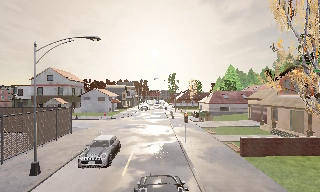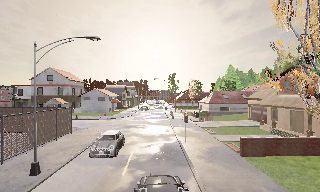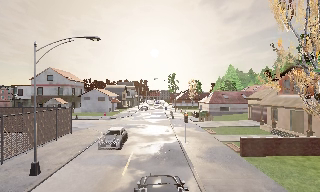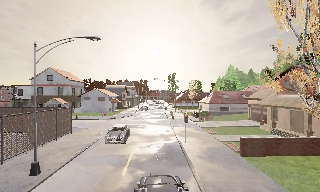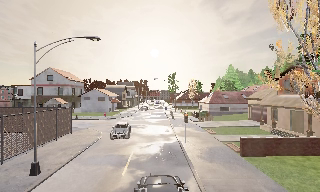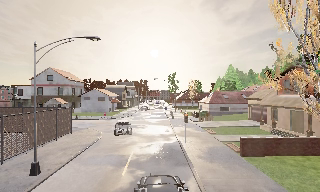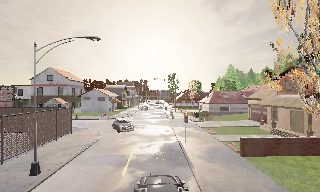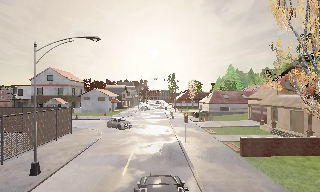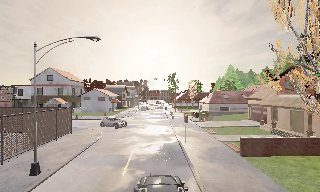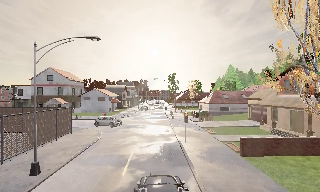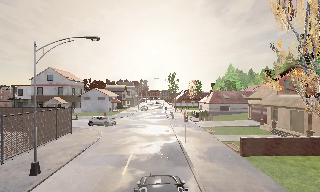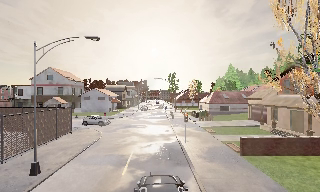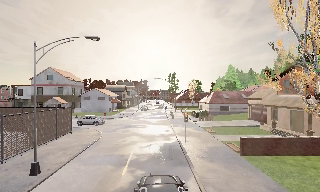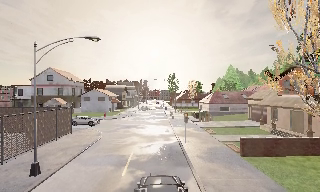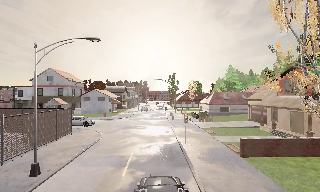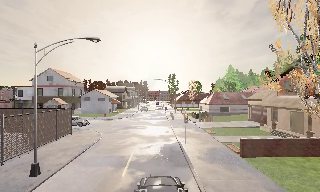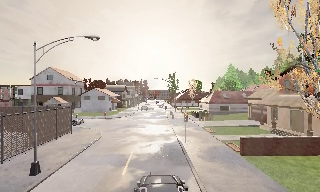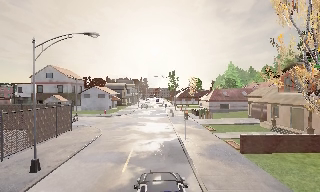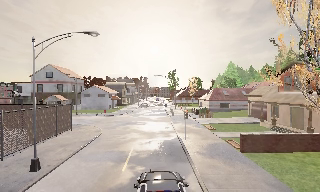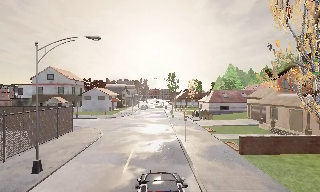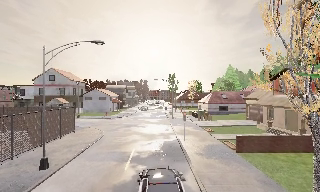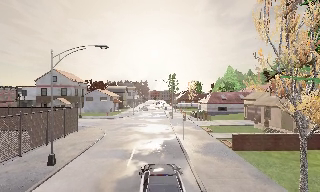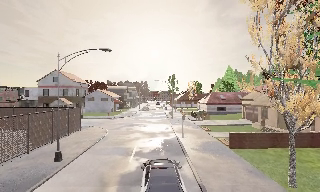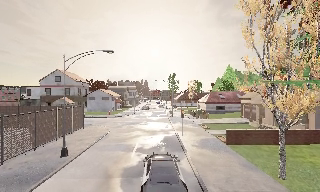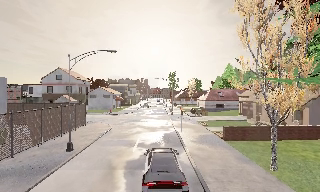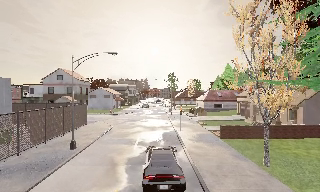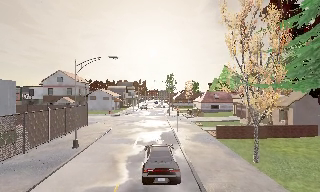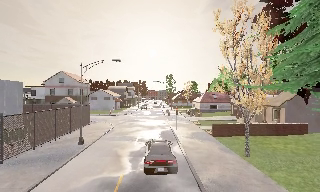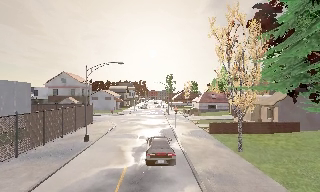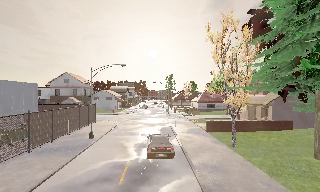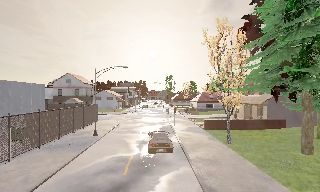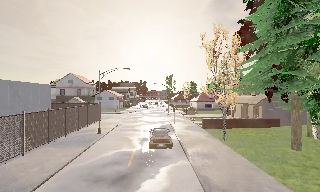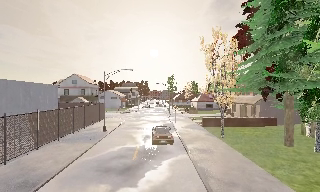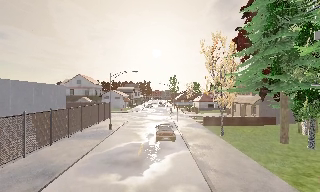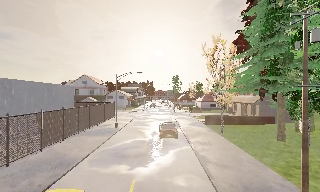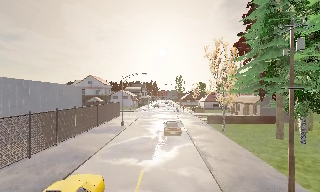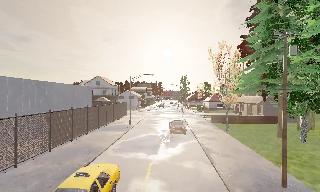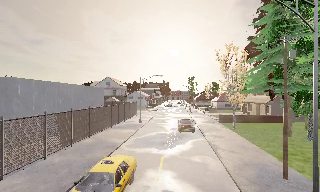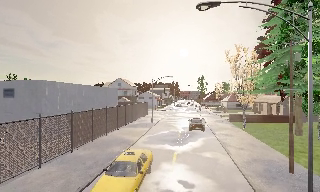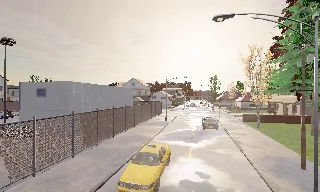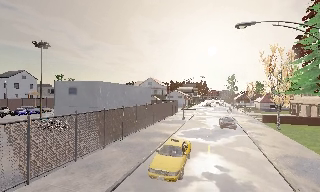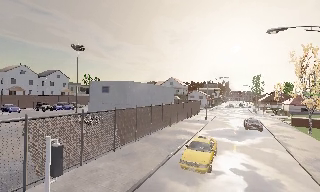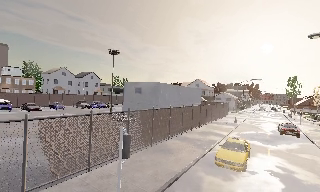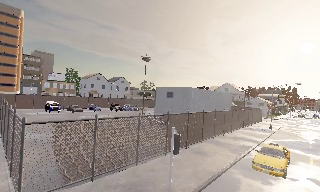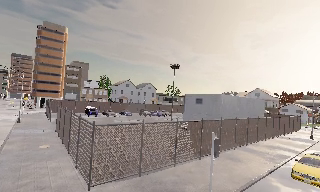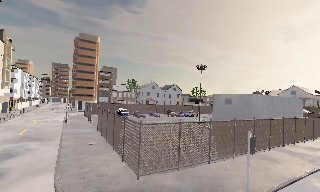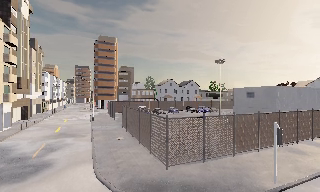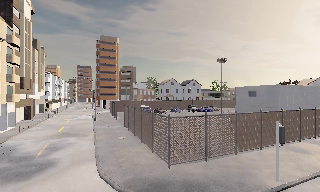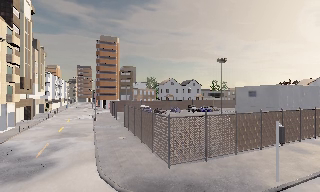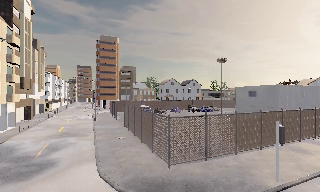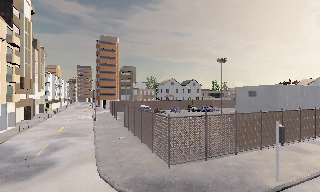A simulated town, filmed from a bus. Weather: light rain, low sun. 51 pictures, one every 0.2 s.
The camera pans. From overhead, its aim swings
counterclockwise.
The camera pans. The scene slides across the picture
to the right.
0.0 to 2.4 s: The camera keeps its place and its aim.
2.4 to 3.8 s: The camera shifts only a little, or ends up much as it began.
3.8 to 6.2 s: The camera travels backward, about 10 m, so what stands in front gets smaller. It gains speed.
6.2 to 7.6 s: The camera swings to its left by about 10 degrees, and the scene slides to the right. It travels backward, about 7 m, so what stands in front gets smaller.
7.6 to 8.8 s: The camera pans to its left, which is counterclockwise from overhead, by about 40 degrees. It travels backward and to its left, about 8 m.
8.8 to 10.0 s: The camera pans to its left, which is counterclockwise from overhead, by about 15 degrees. It travels backward and to its left, about 2 m, so what stands in front gets smaller. It loses speed.
The film runs backward here.
